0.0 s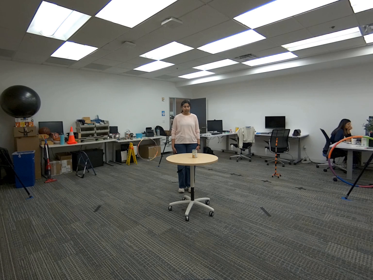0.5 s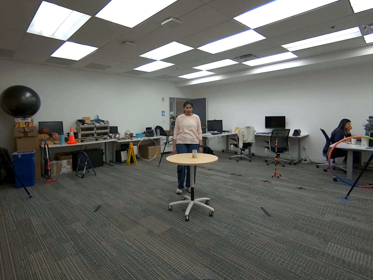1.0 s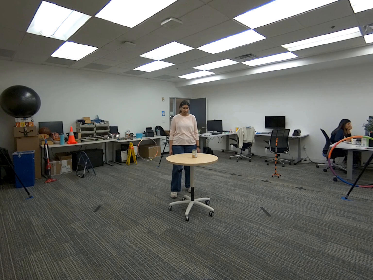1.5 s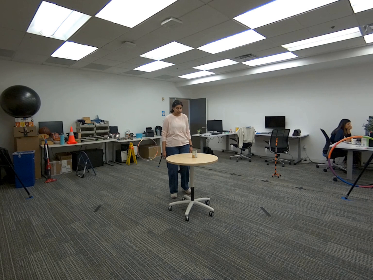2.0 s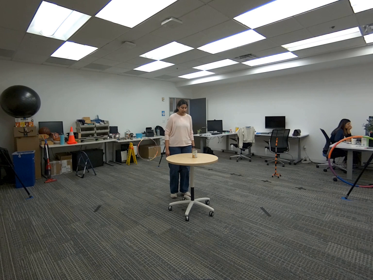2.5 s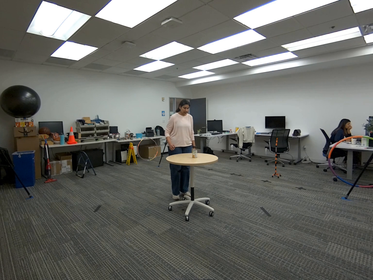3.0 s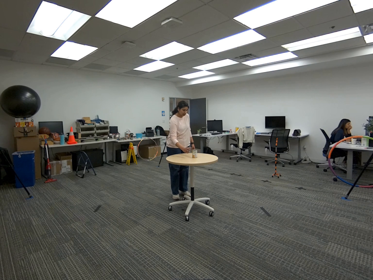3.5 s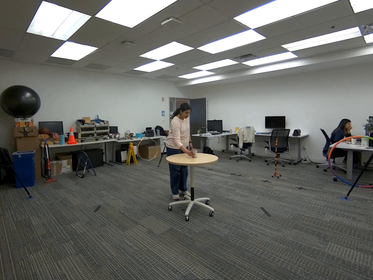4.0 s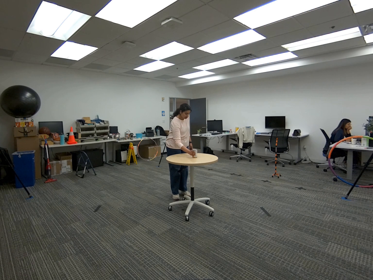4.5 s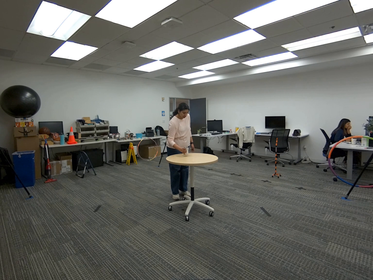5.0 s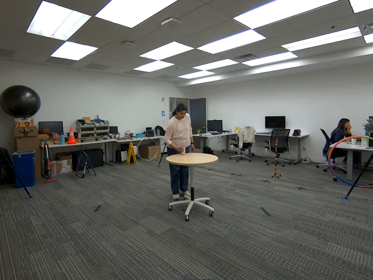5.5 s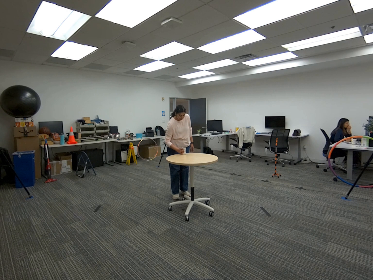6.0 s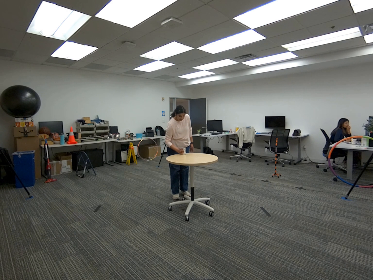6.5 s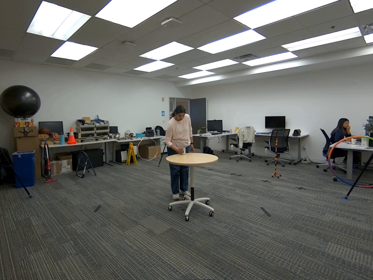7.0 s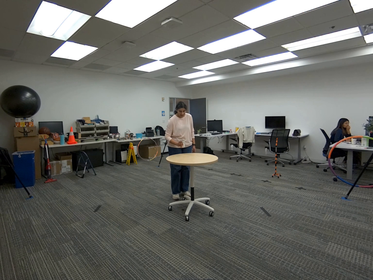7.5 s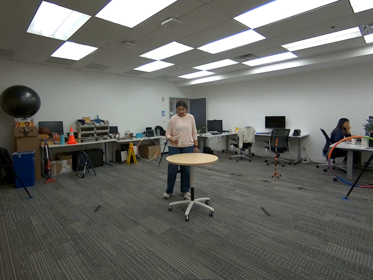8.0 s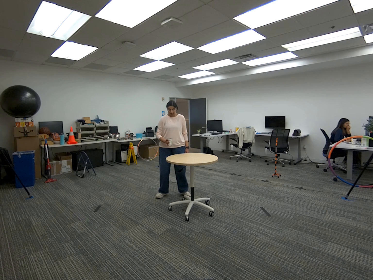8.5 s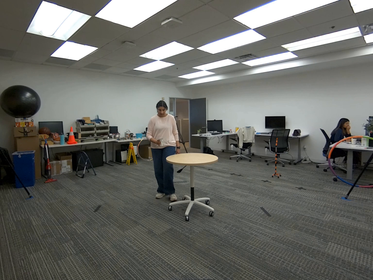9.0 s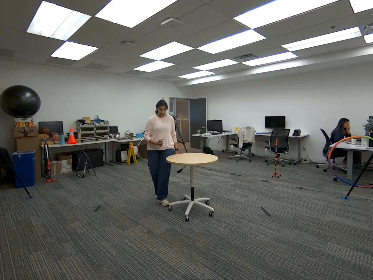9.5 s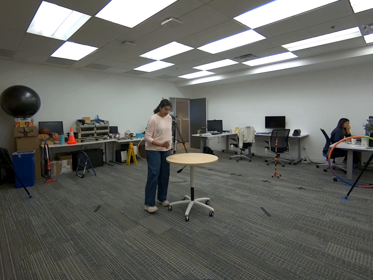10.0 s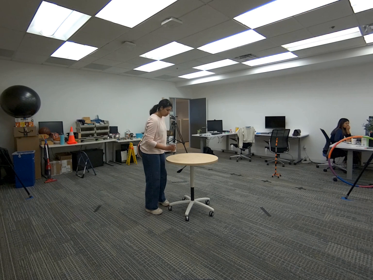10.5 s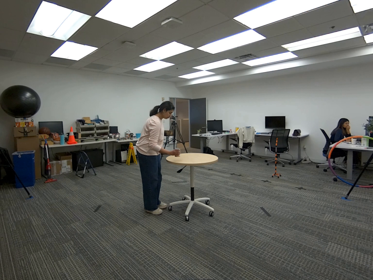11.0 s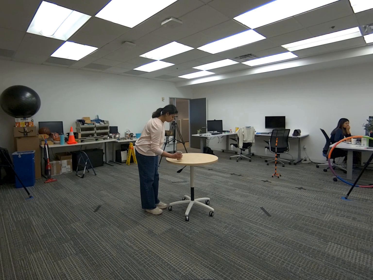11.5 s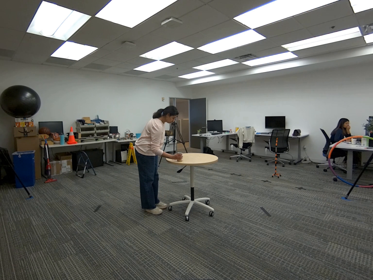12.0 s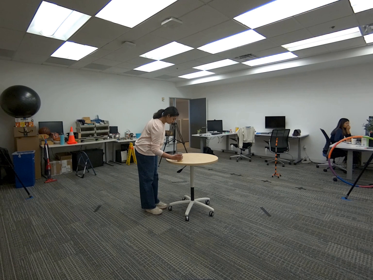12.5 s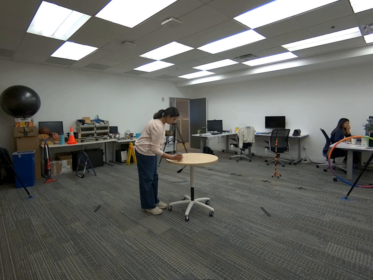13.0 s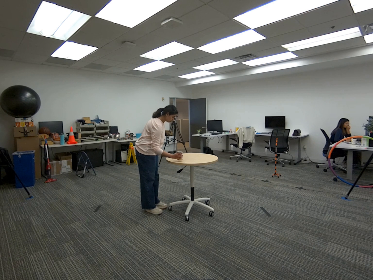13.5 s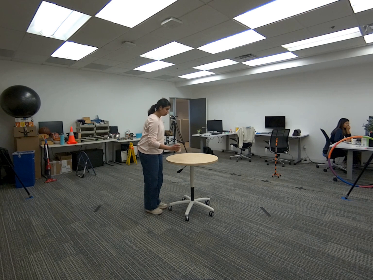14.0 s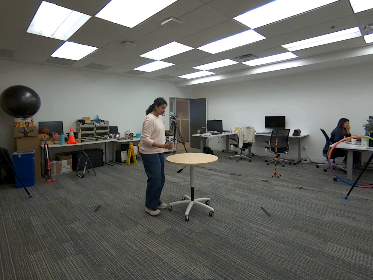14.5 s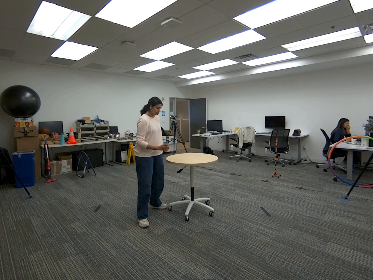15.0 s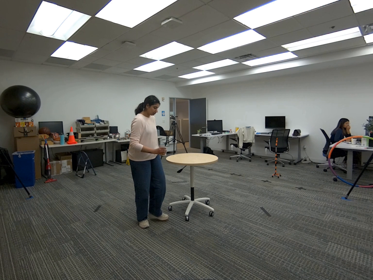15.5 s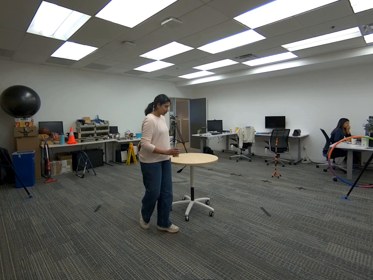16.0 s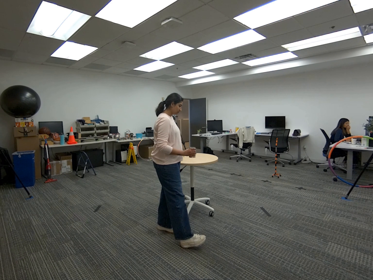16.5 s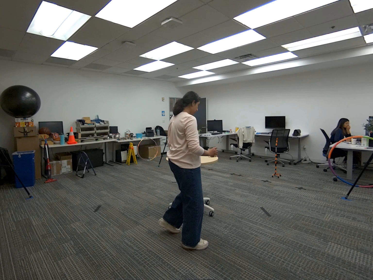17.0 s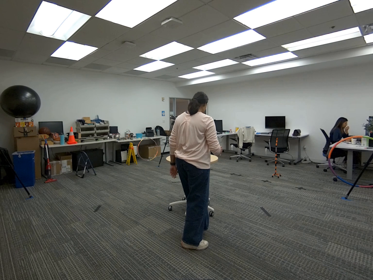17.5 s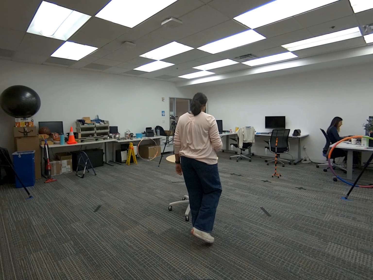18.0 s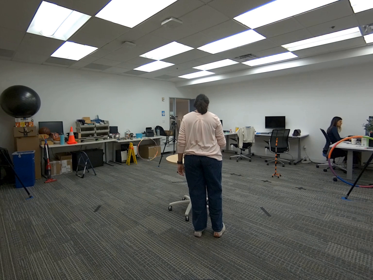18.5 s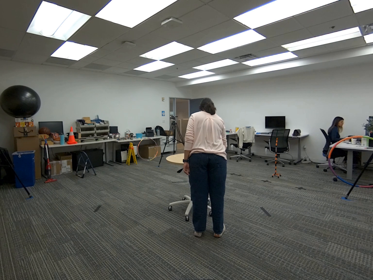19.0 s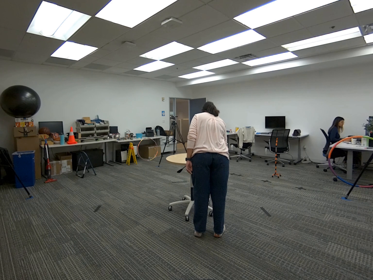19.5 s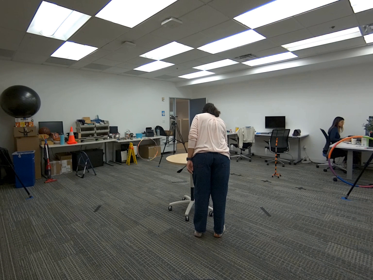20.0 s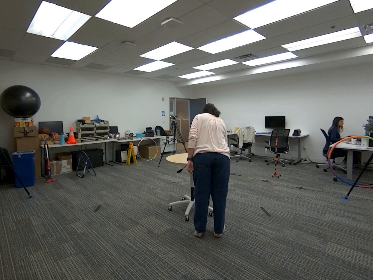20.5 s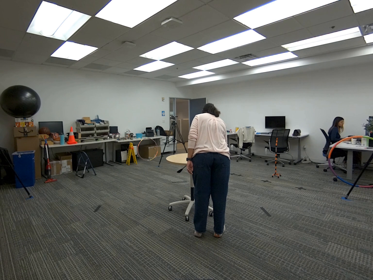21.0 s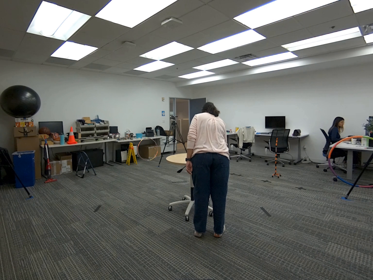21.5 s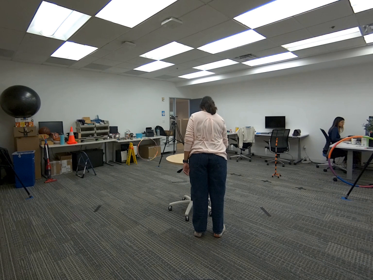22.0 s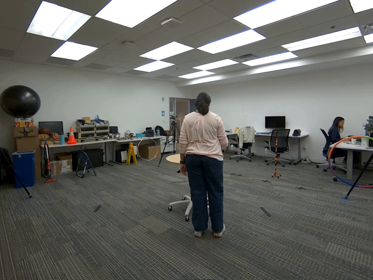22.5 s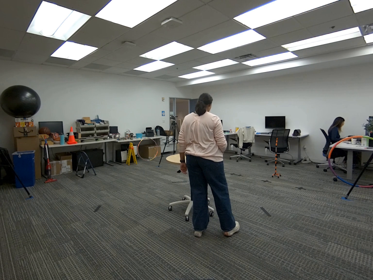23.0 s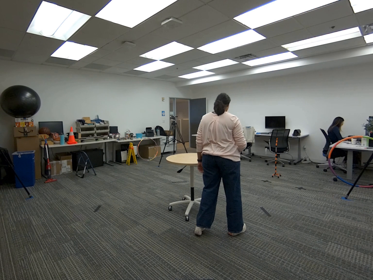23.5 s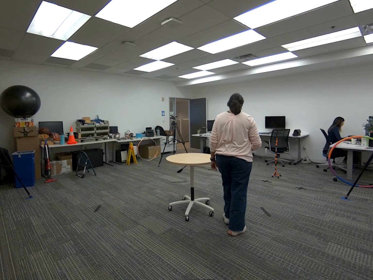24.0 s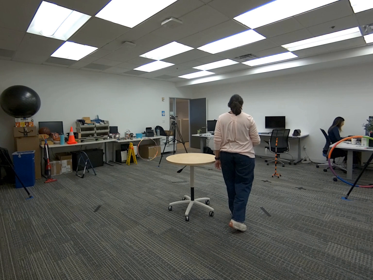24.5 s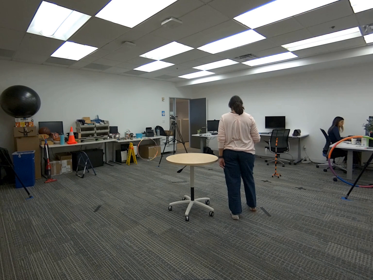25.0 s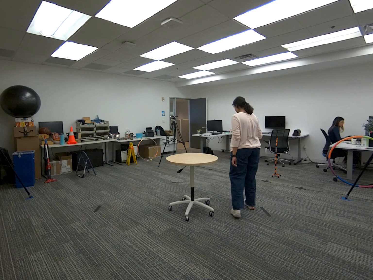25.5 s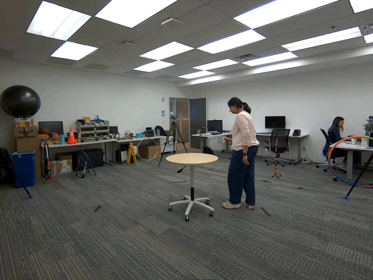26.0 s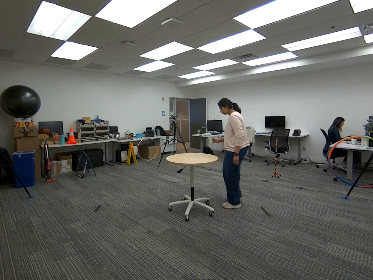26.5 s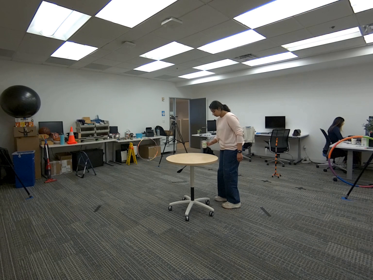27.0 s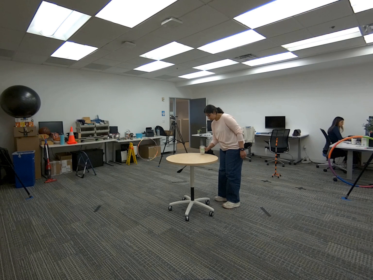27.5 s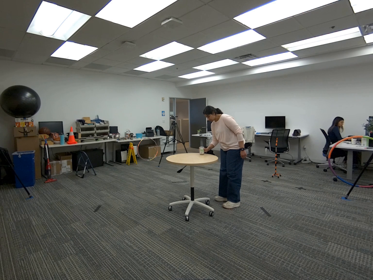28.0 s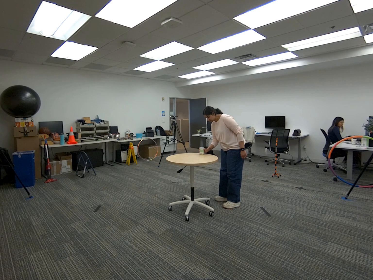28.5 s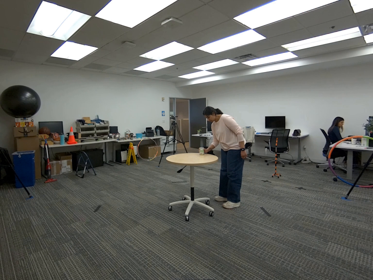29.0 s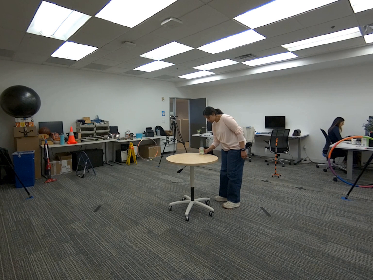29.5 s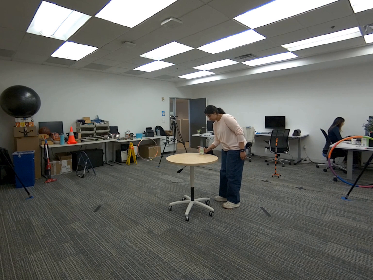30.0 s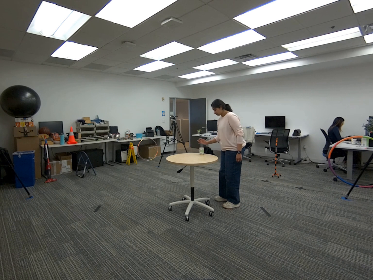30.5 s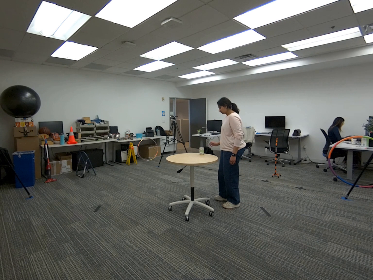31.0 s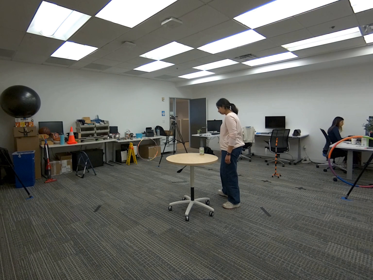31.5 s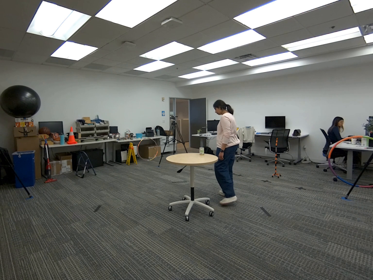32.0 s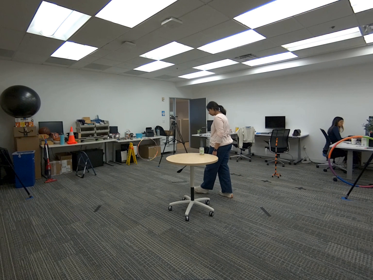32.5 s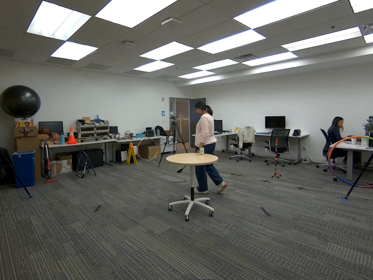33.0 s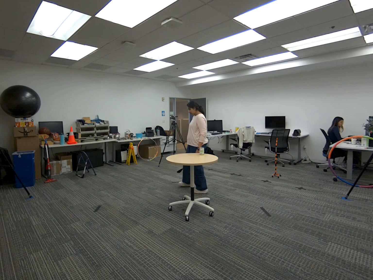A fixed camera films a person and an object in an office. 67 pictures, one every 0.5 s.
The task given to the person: Walk over to the corn can on the round table and proceed to turn over the corn can in various places within the round table using your right hand. Do not let go of the corn can as you perform this sequence. When complete place the corn can on the edge of the round table.
